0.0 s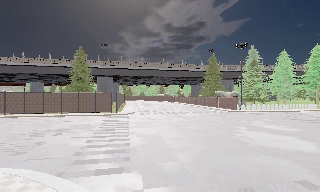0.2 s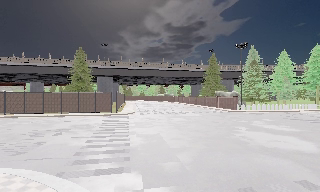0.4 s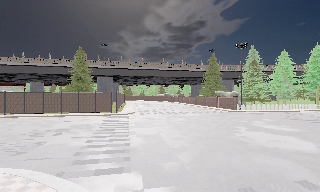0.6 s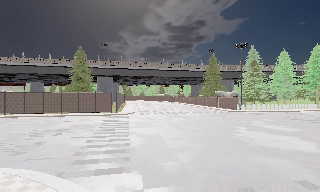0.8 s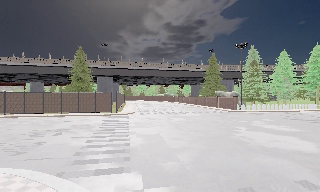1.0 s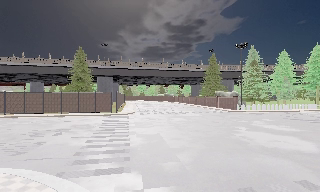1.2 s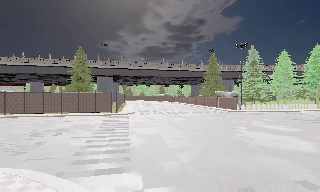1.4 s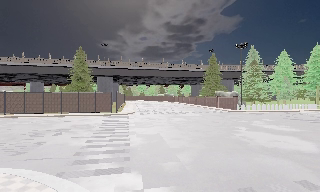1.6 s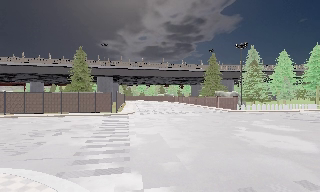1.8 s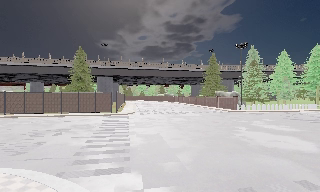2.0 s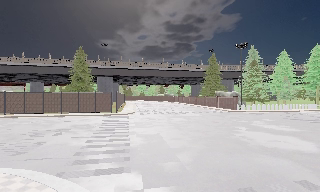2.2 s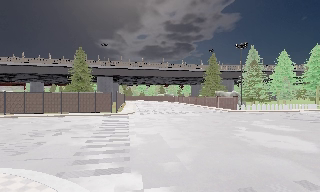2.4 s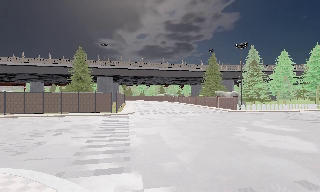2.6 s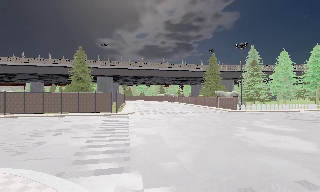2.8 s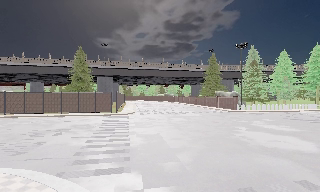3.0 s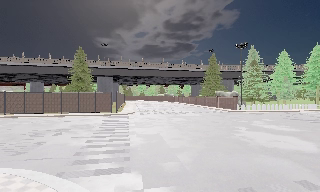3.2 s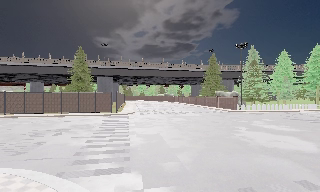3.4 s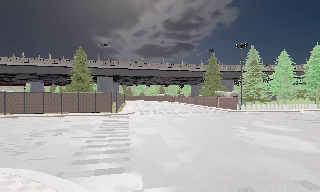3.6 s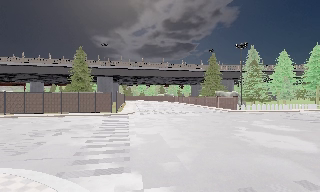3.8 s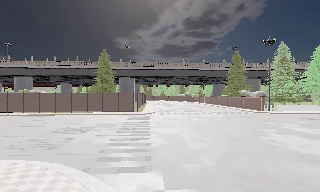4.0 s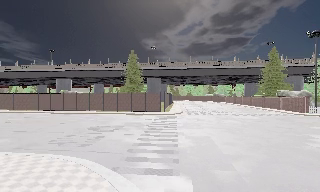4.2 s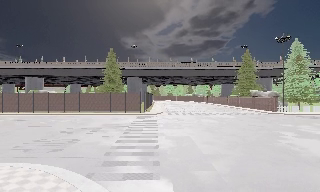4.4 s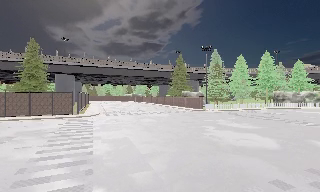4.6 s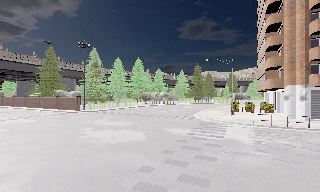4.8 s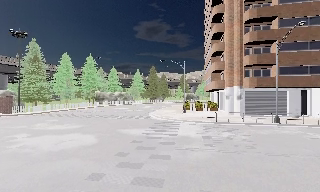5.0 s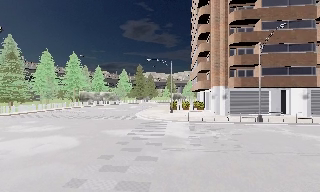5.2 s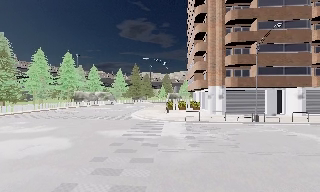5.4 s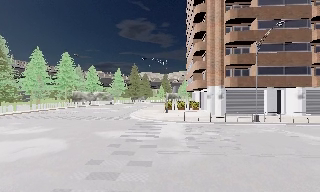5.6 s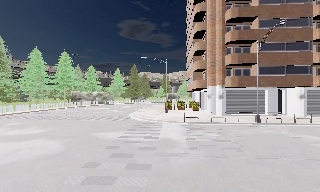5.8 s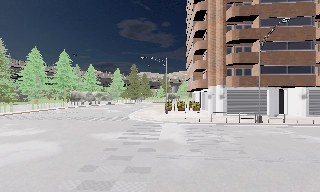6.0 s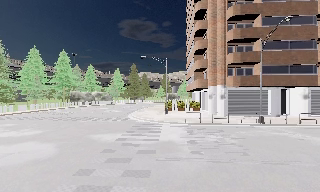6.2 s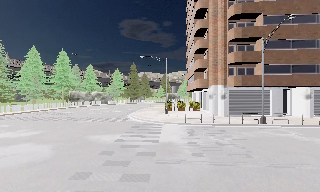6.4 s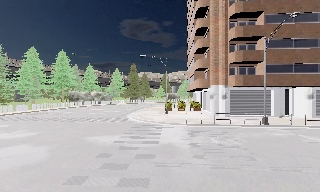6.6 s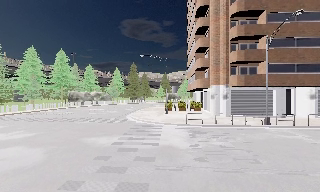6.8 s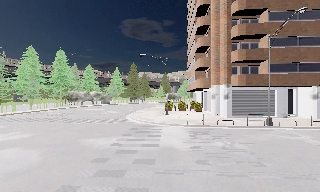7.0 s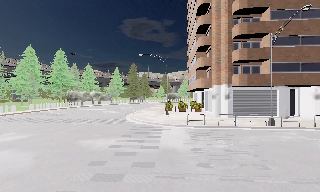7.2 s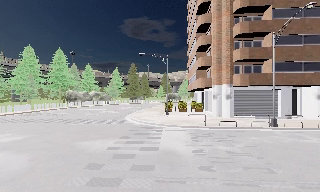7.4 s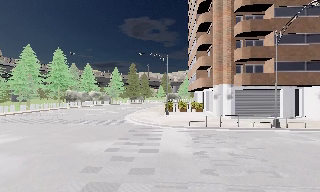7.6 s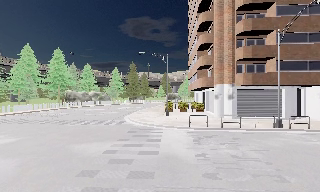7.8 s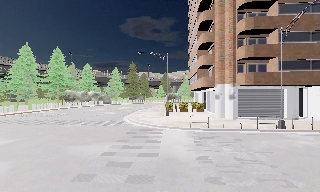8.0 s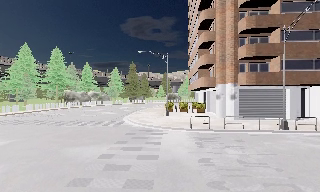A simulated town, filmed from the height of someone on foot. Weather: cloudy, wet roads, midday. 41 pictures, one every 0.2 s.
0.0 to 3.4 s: The camera keeps its place and its aim.
3.4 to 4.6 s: The scene slides to the left, as the camera pans about 55 degrees to its right. It travels forward, about 1 m. It gains speed.
4.6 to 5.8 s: The camera pans to its right, which is clockwise from overhead, by about 20 degrees. It travels forward, about 1.5 m, so what stands in front looms larger.
5.8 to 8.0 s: The camera travels forward, about 3 m, so what stands in front looms larger.
The film runs forward here.
